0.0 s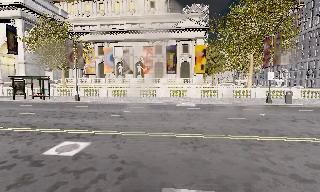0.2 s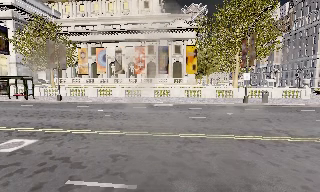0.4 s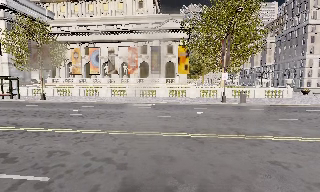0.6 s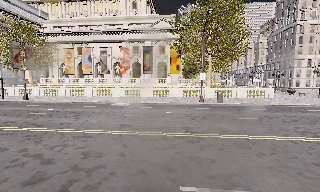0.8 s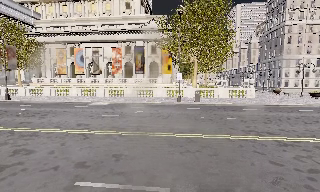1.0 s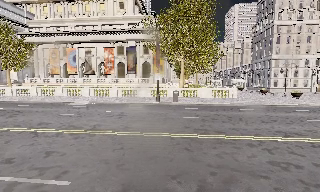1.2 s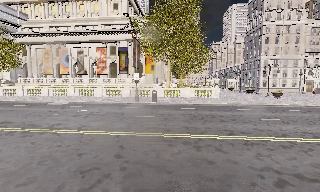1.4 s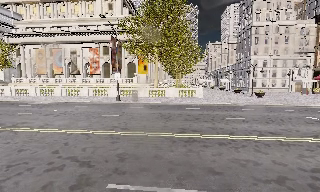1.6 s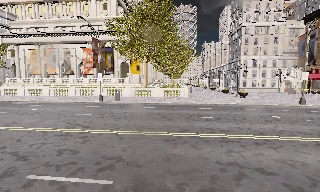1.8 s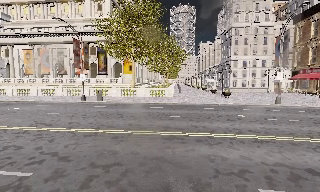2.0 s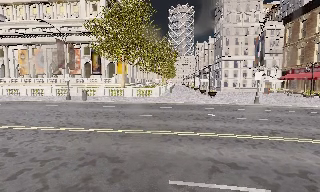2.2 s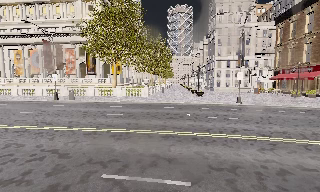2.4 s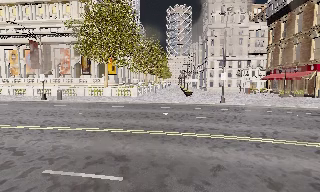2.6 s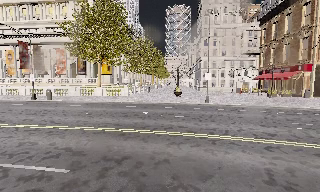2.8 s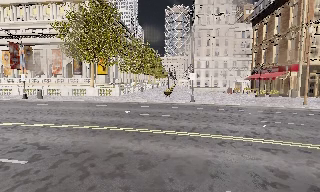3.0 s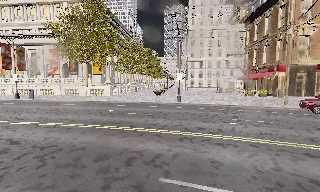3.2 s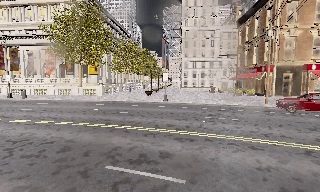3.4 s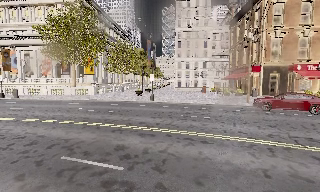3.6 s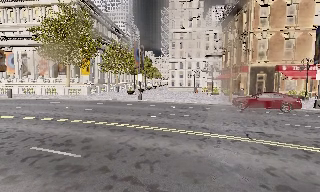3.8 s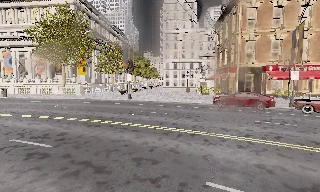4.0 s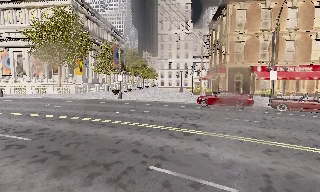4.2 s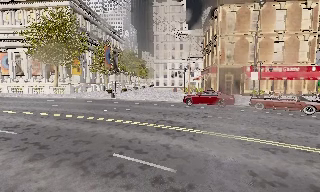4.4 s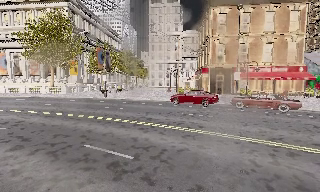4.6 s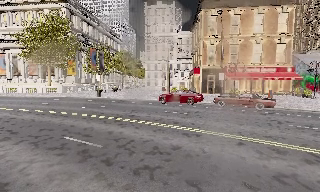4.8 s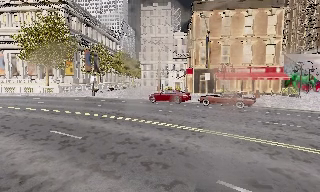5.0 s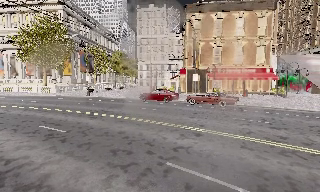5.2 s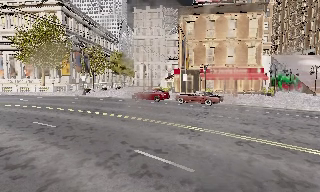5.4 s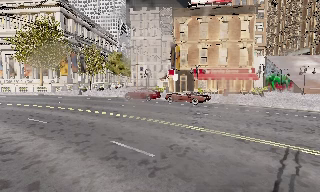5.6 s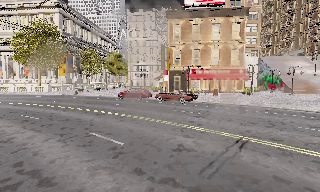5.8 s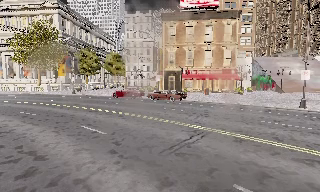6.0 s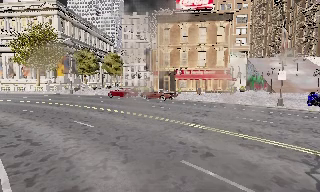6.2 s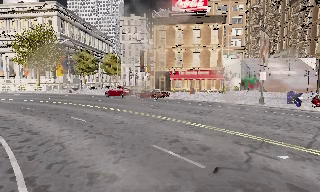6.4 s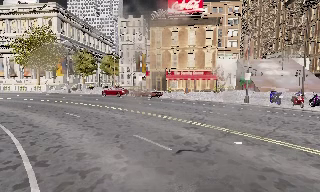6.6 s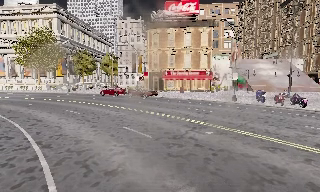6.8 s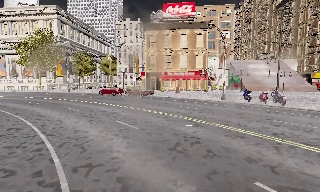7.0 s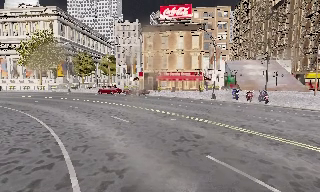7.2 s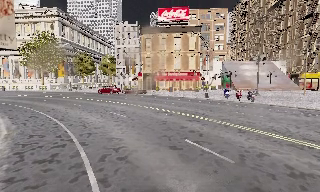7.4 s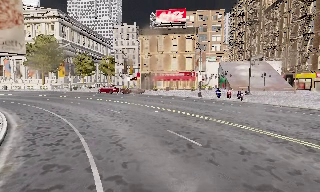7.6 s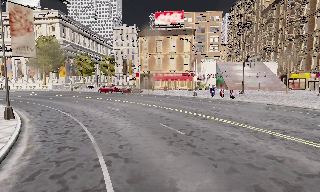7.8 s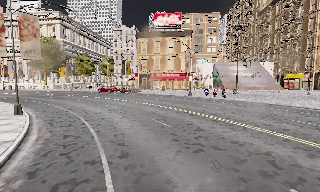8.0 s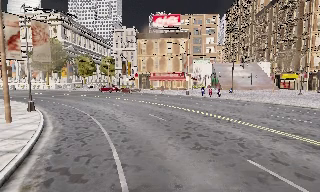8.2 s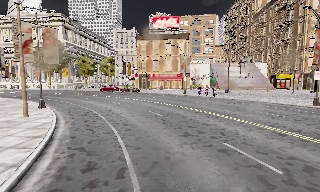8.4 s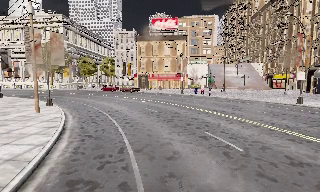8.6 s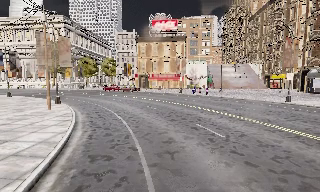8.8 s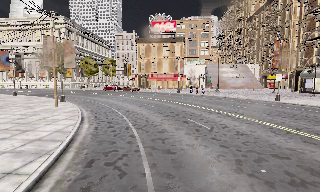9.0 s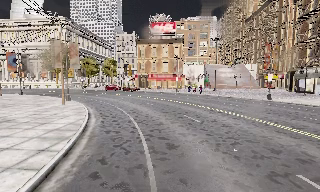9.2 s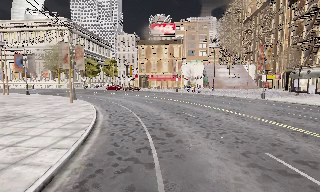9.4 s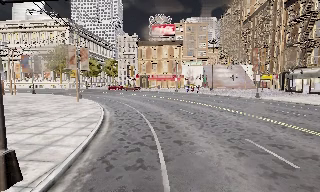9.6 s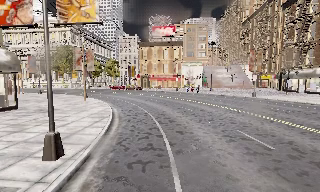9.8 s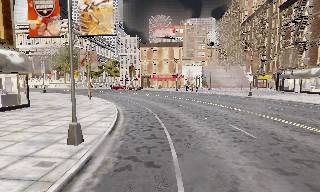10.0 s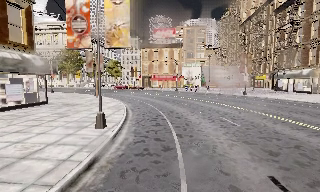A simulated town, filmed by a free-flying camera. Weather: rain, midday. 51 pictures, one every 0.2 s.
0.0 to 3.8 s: The camera travels to its right, about 35 m, so close, fixed things drift to the left.
3.8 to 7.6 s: The camera travels backward and to its right, about 25 m, so what stands in front gets smaller.
7.6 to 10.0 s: The camera travels backward, about 15 m, so what stands in front gets smaller.
The film runs forward here.
